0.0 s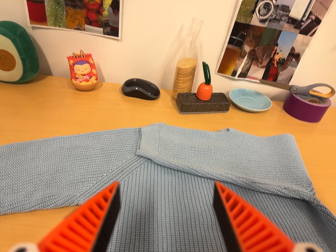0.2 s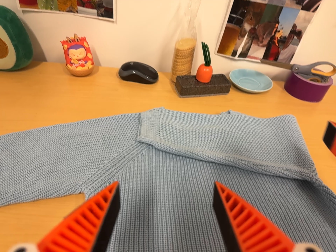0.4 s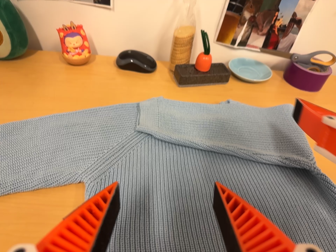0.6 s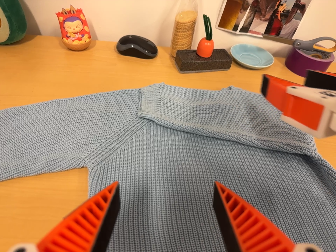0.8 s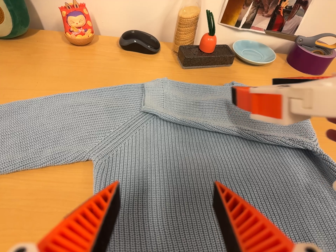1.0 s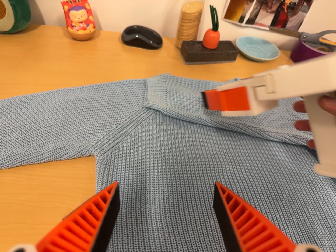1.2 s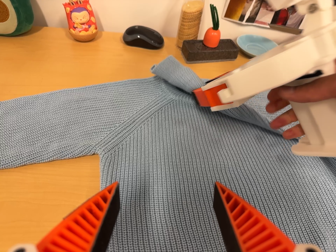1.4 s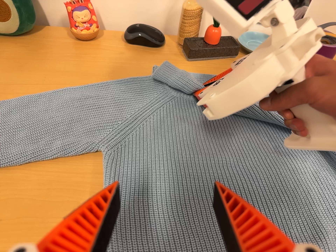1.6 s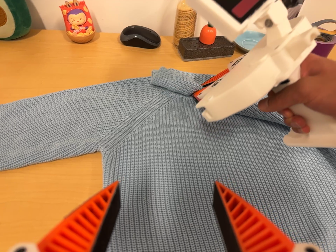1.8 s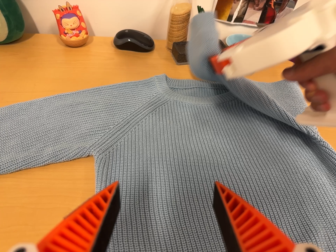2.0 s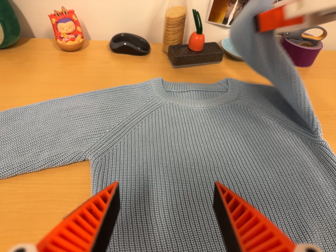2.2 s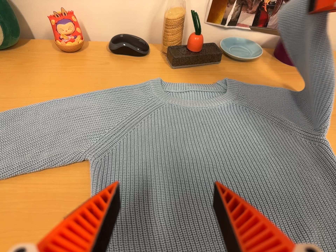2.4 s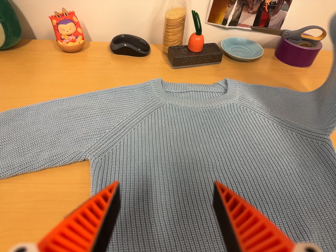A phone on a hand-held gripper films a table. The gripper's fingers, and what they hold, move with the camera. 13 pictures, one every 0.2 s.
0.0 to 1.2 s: The camera's aim tips toward the bottom of its view by about 10 degrees, and the scene shifts upward.
1.2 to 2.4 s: The camera shifts only a little, or ends up much as it began.
The film runs backward here.
